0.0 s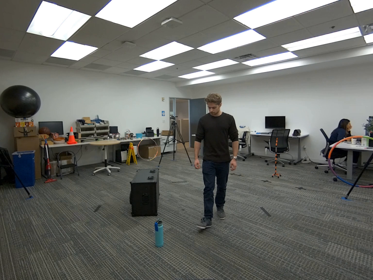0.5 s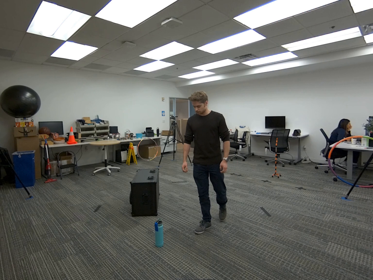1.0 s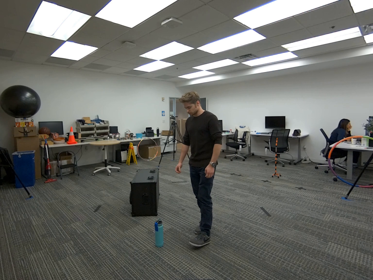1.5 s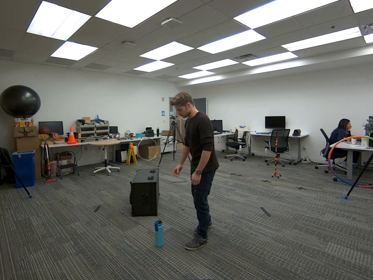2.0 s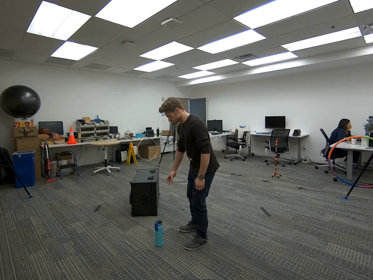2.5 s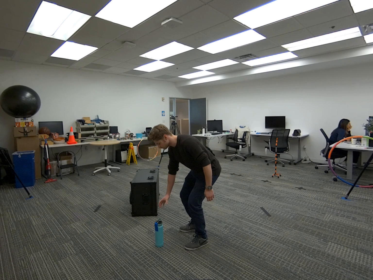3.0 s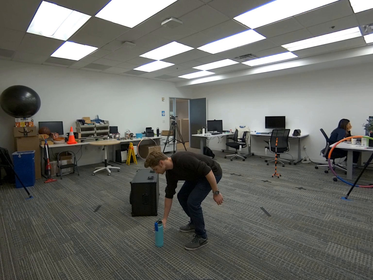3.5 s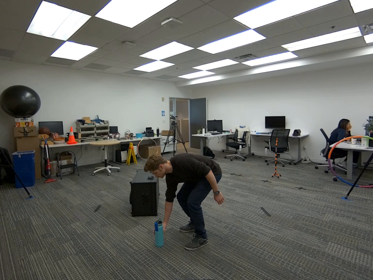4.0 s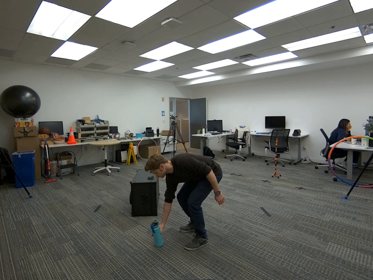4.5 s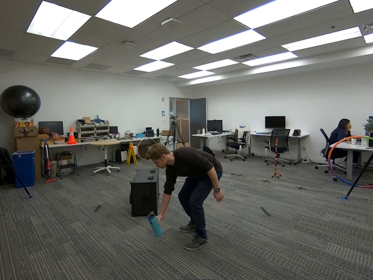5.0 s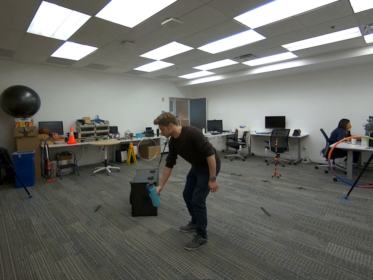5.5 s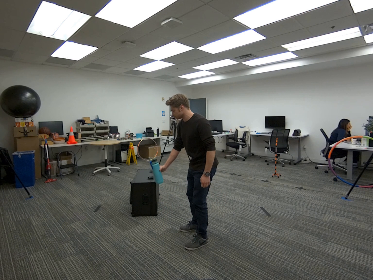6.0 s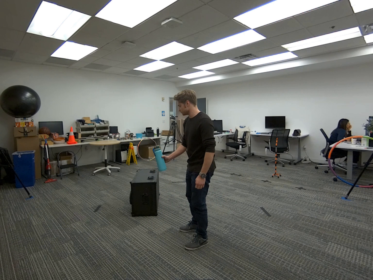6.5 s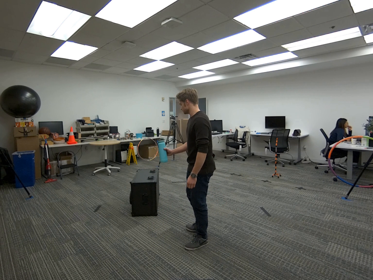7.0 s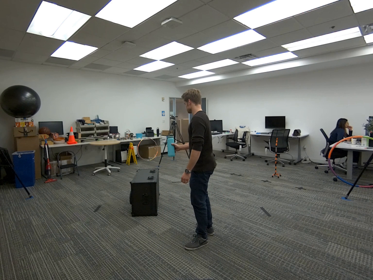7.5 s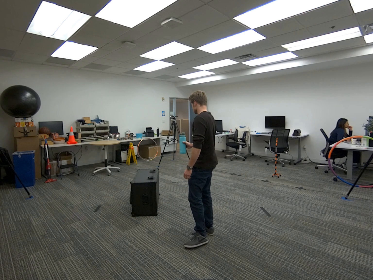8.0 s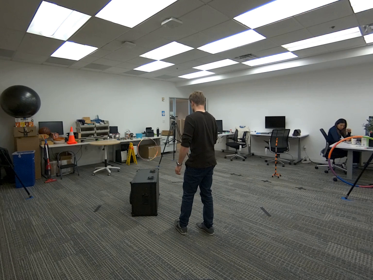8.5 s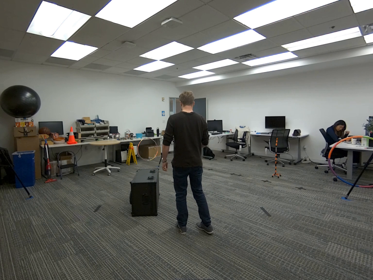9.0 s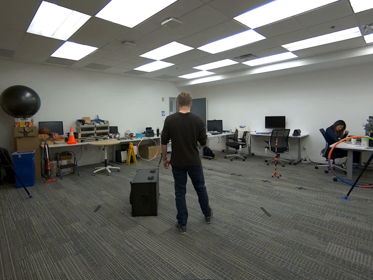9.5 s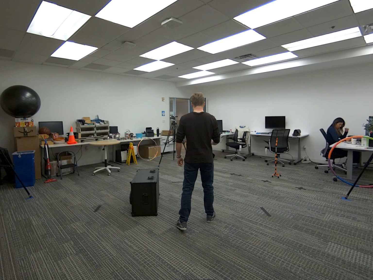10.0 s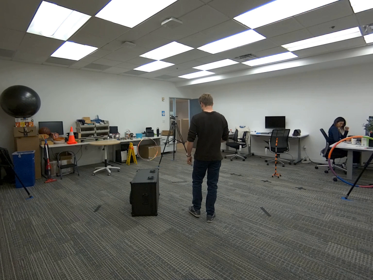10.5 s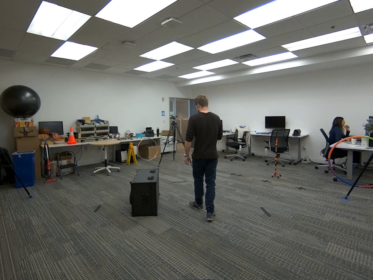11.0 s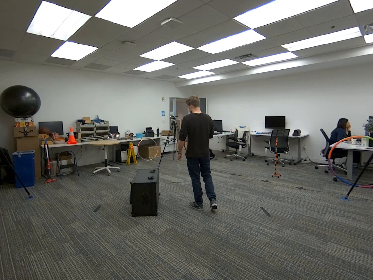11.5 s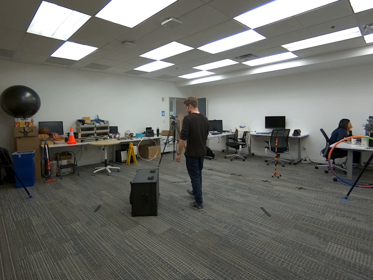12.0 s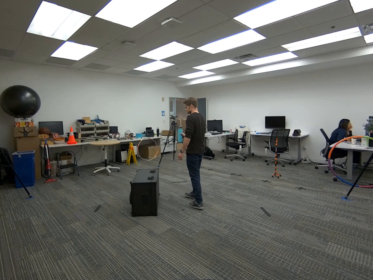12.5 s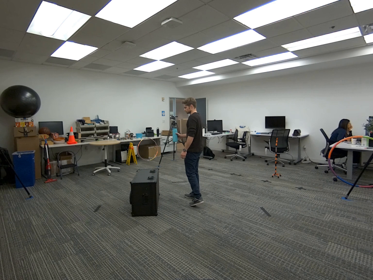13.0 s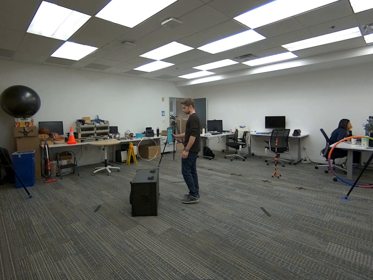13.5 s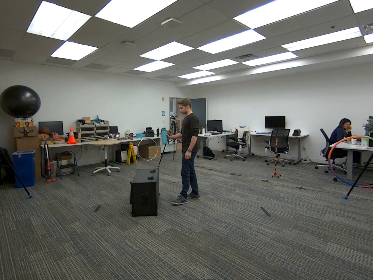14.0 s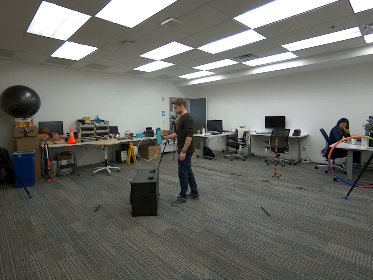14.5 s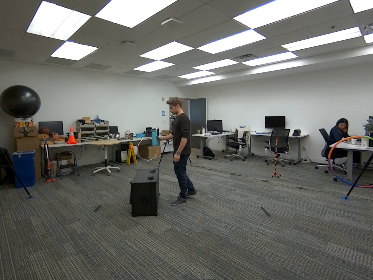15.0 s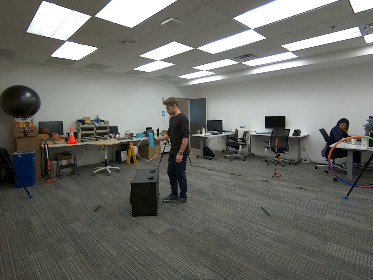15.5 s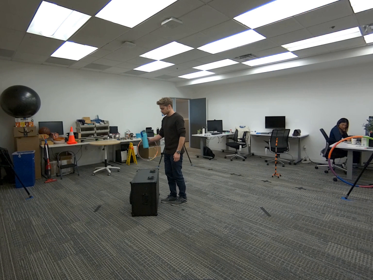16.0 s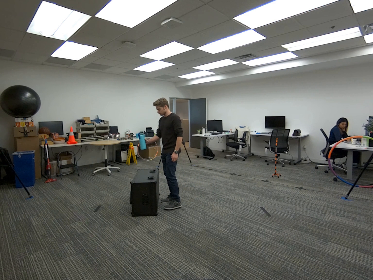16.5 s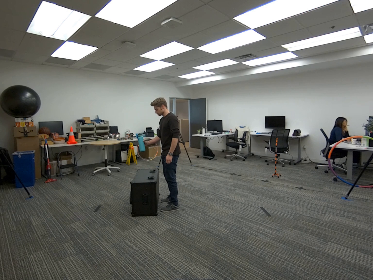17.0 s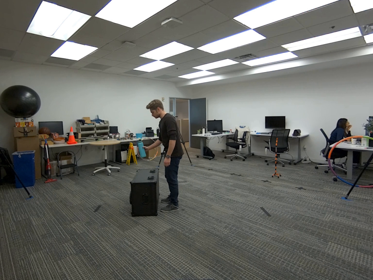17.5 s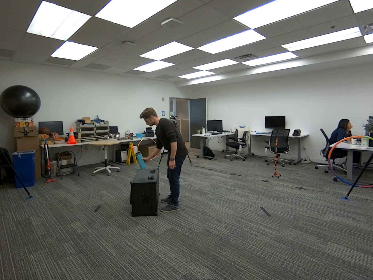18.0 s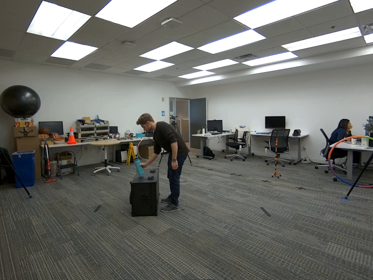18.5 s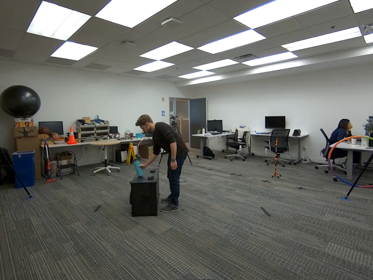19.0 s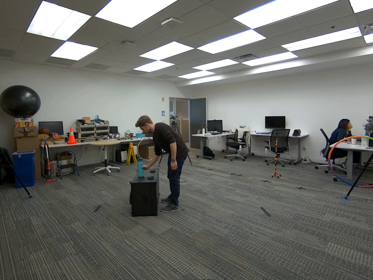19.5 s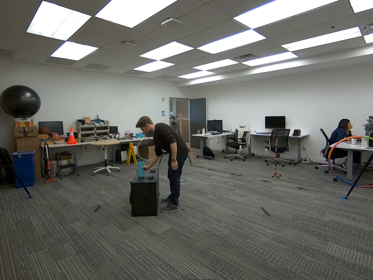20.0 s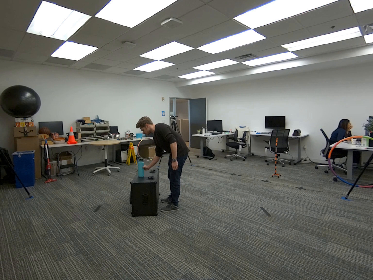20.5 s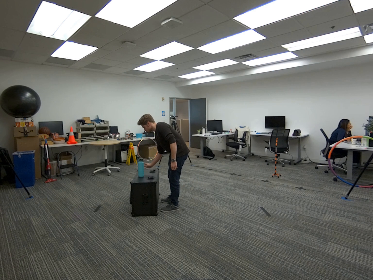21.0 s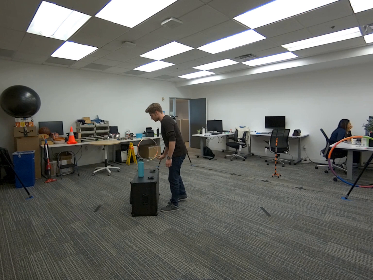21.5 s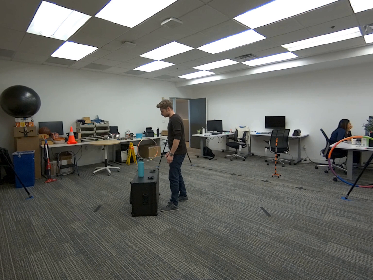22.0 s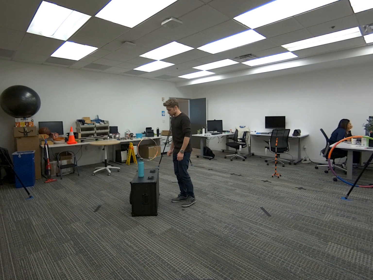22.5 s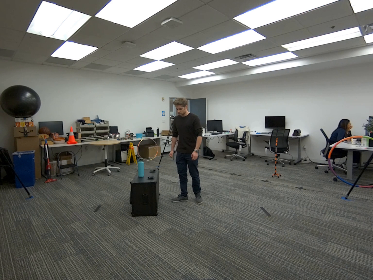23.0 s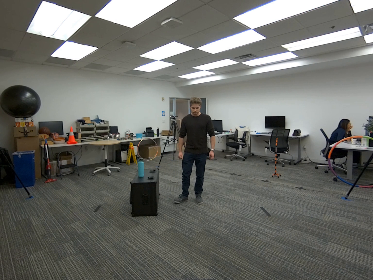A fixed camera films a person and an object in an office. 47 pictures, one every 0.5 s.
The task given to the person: Walk to the cyan water bottle on the ground. Pick up the bottle with your right hand, and place it on the G1 box.
